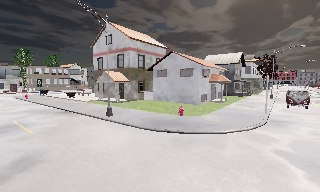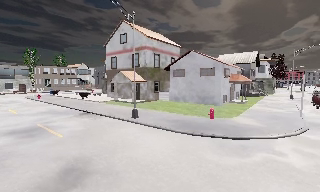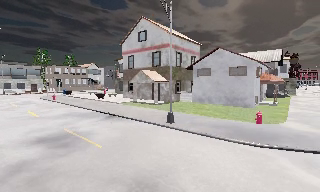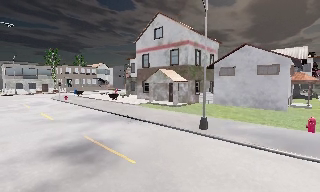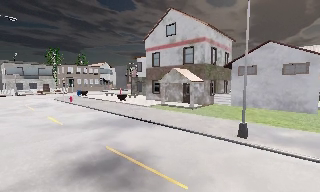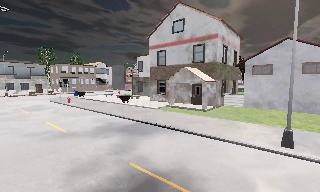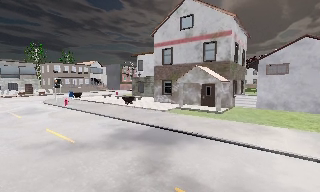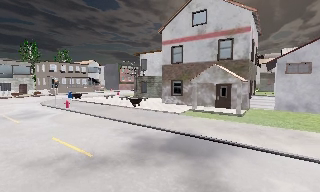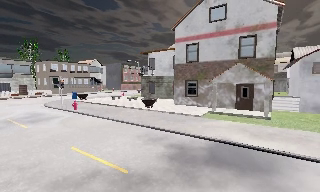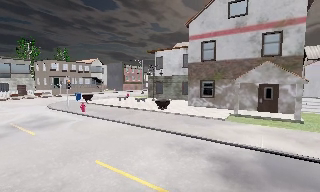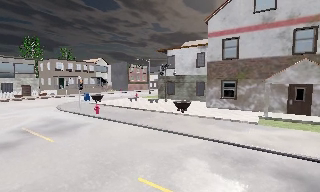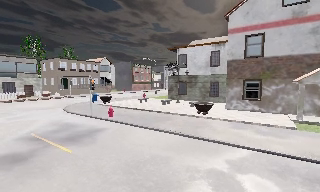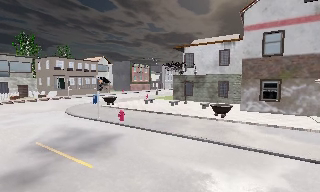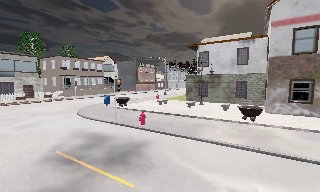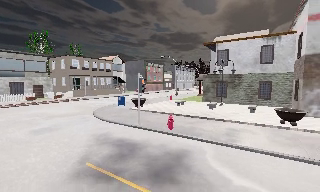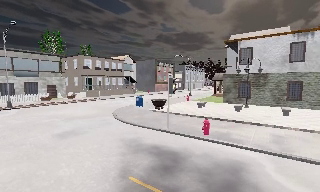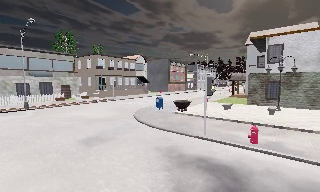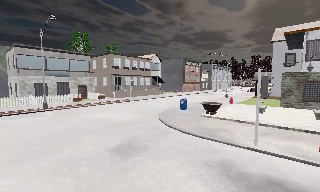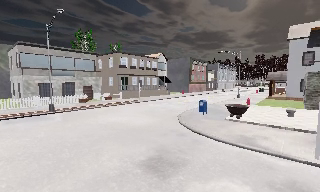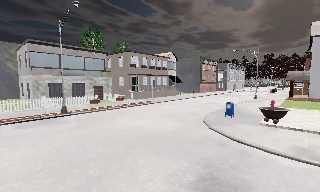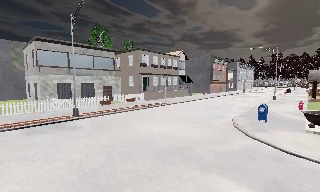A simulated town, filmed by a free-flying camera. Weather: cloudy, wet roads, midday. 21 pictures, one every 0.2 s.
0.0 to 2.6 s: The camera travels to its left and forward, about 25 m, so close, fixed things drift to the right.
2.6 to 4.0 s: The camera swings to its left by about 10 degrees, and the scene slides to the right. It travels to its left and forward, about 12 m, so close, fixed things drift to the right.
The film runs backward here.
